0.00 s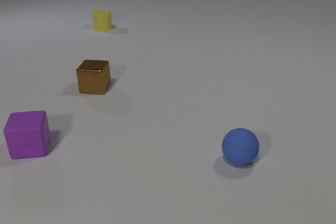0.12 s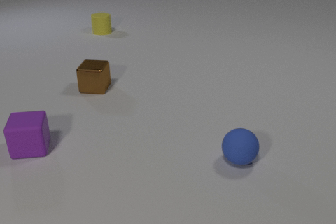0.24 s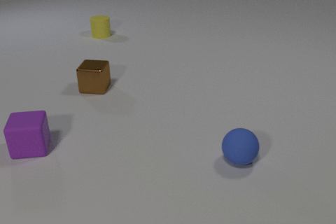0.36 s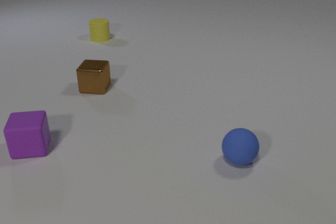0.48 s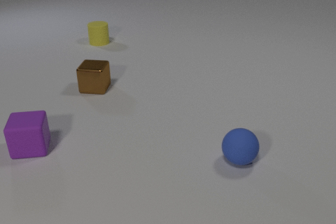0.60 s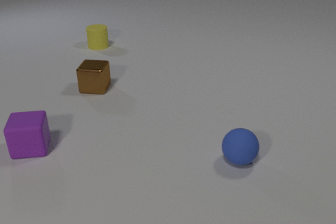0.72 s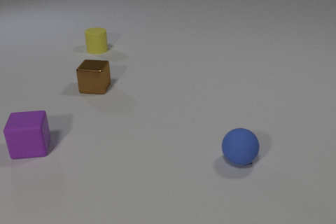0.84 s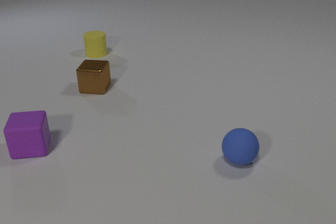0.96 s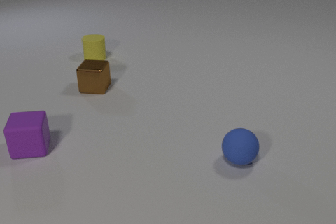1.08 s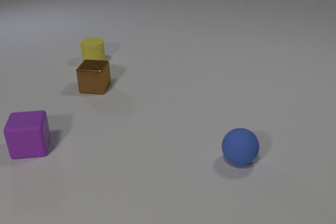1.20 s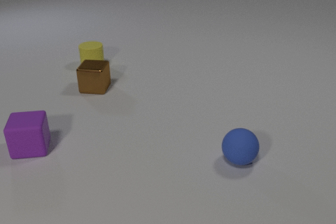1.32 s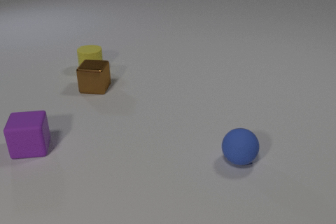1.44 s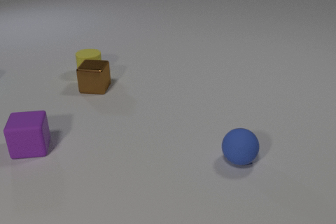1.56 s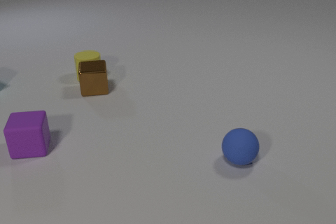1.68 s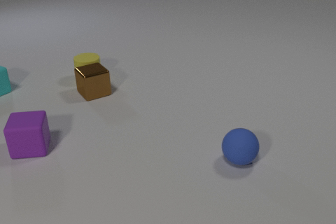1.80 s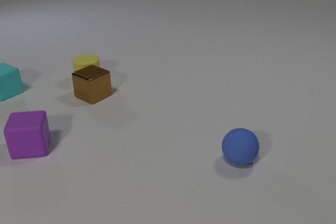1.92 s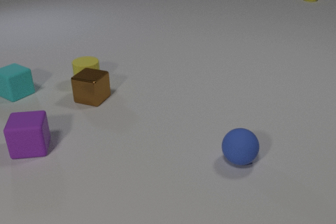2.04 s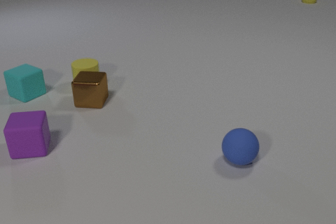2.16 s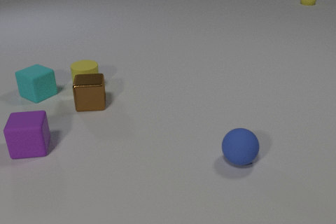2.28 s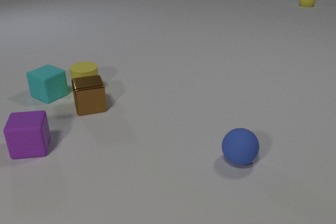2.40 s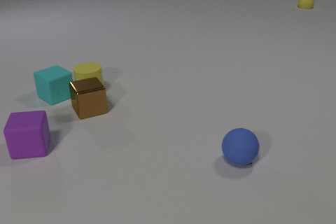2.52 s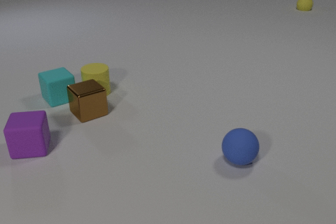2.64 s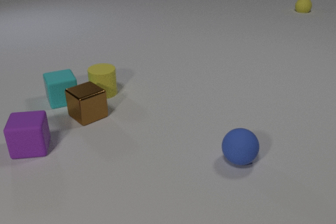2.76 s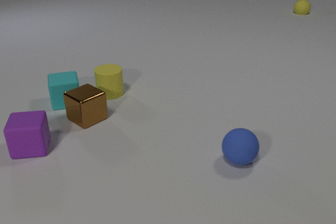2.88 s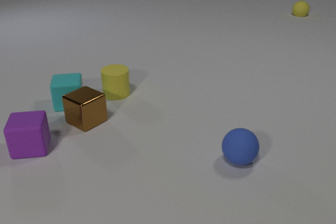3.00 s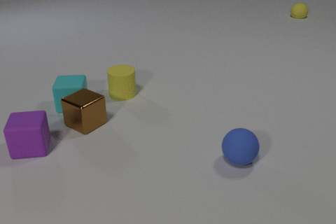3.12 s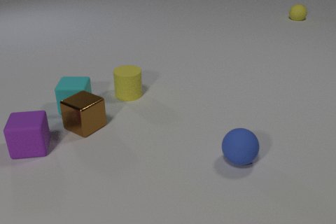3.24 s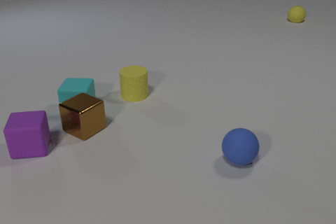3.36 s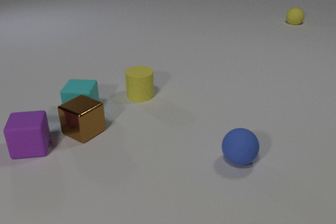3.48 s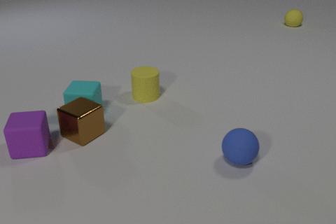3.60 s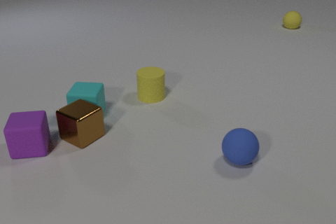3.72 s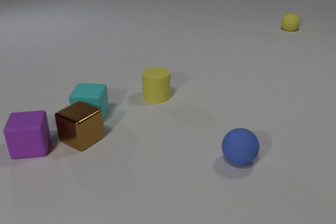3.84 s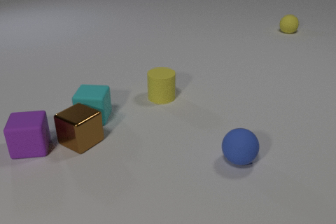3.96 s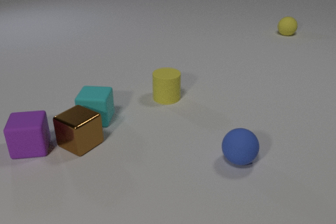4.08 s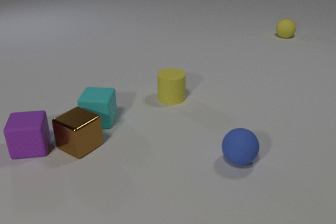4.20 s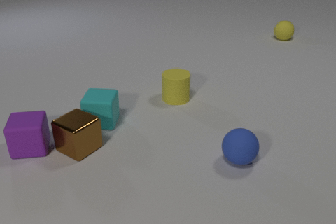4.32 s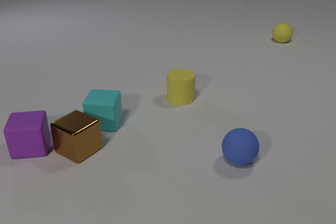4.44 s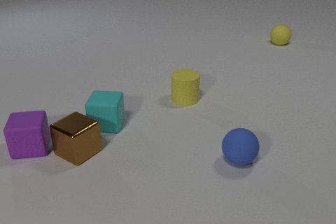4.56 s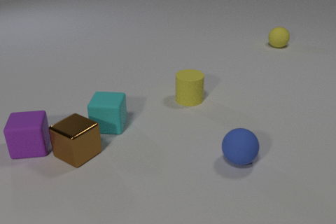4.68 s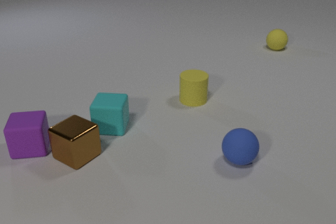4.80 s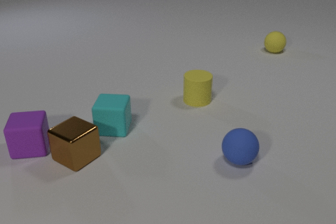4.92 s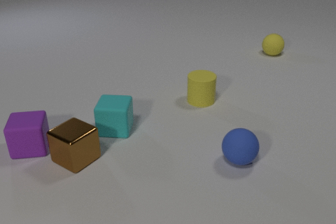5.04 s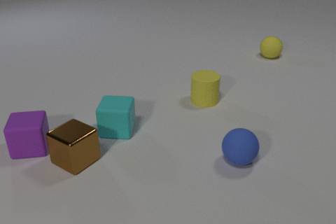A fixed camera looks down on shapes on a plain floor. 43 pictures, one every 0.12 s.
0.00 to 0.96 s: The yellow rubber cylinder slides toward the camera.
0.96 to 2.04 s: The yellow rubber cylinder slides toward the camera. The brown metal cube slides toward the camera, spins counterclockwise seen from above by about 90 degrees, its near face sliding to the right. The cyan rubber cube comes in at the left edge, slides to the right and toward the camera. The yellow rubber sphere comes in at the top edge, rolls toward the camera. The yellow rubber cylinder and the brown metal cube collide.
2.04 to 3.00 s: The yellow rubber cylinder slides to the right and toward the camera. The brown metal cube slides toward the camera, spins so that its near face slides to the right, counterclockwise seen from above. The cyan rubber cube slides to the right and toward the camera, spins so that its near face slides to the left, clockwise seen from above. The yellow rubber sphere rolls toward the camera. The yellow rubber cylinder and the cyan rubber cube collide.
3.00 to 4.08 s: The yellow rubber cylinder slides to the right. The brown metal cube slides toward the camera. The cyan rubber cube slides toward the camera and to the right. The yellow rubber sphere rolls toward the camera.
4.08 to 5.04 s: The yellow rubber cylinder slides to the right. The brown metal cube slides toward the camera. The cyan rubber cube slides toward the camera and to the right. The yellow rubber sphere rolls toward the camera.
How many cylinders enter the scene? 0.
Are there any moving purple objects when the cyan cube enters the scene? no.
What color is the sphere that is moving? yellow.
